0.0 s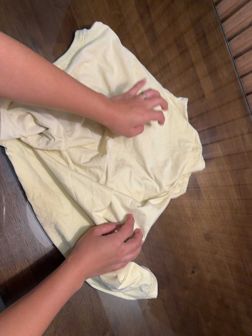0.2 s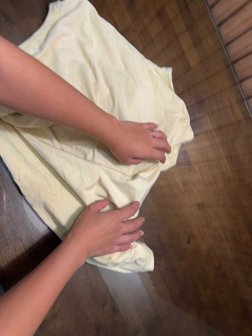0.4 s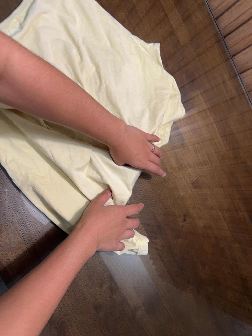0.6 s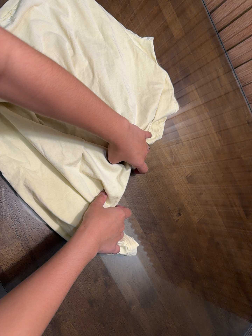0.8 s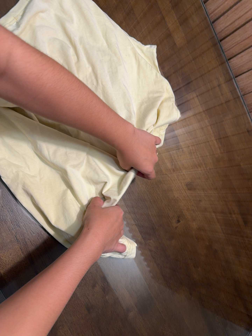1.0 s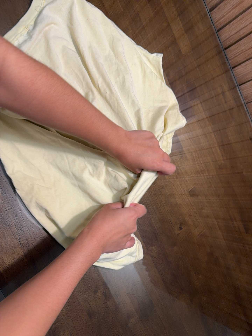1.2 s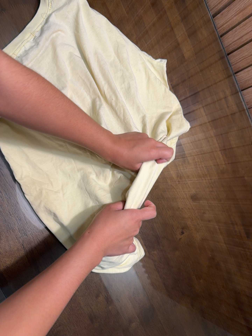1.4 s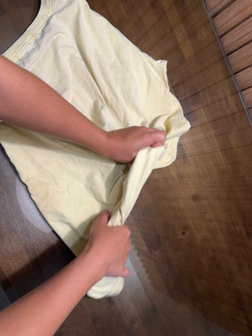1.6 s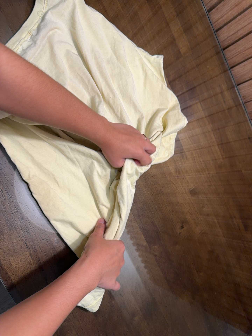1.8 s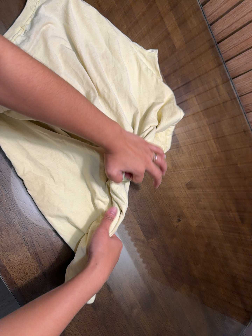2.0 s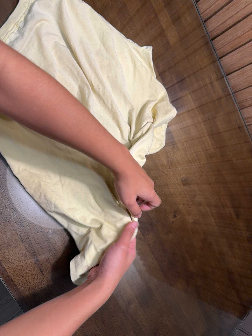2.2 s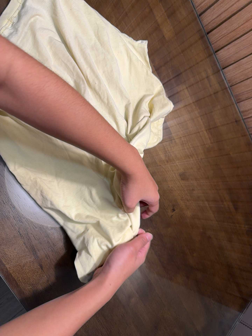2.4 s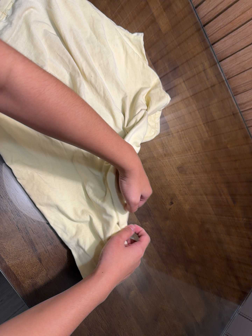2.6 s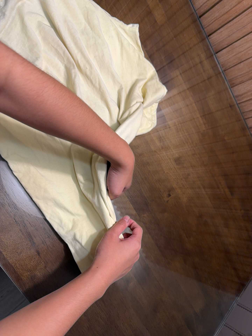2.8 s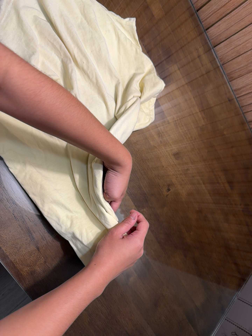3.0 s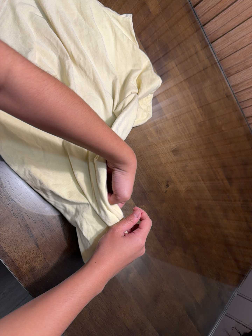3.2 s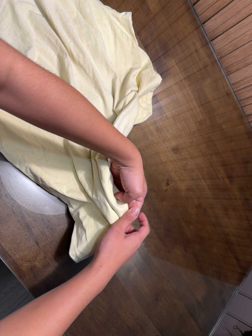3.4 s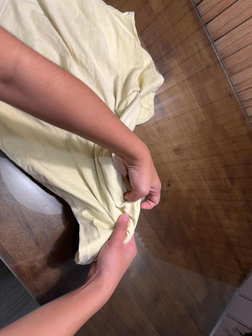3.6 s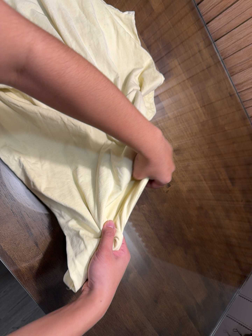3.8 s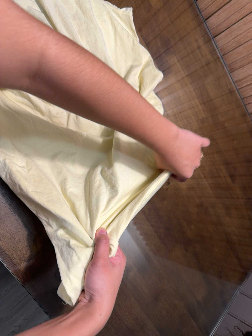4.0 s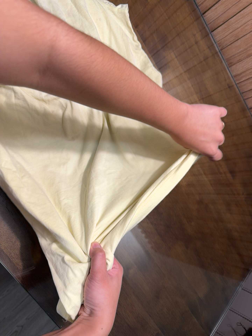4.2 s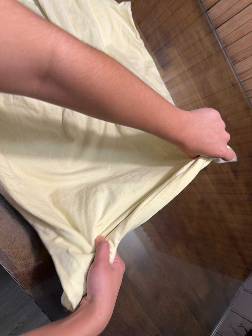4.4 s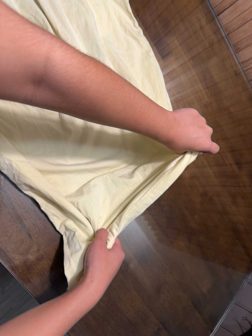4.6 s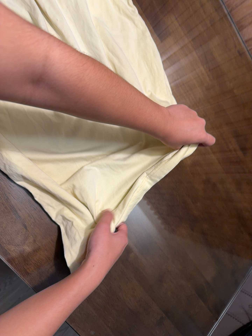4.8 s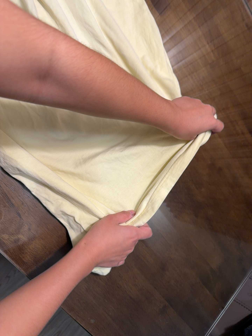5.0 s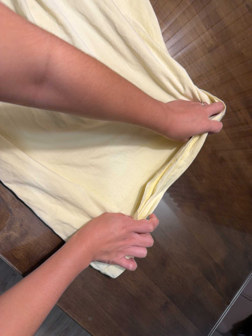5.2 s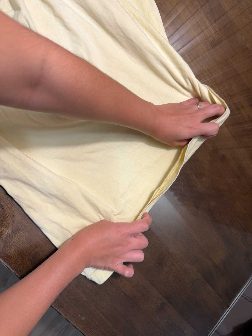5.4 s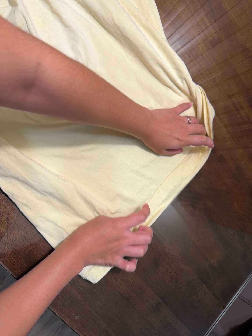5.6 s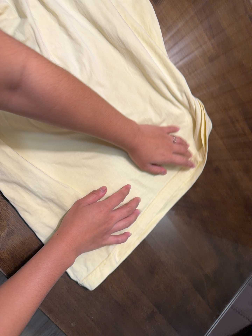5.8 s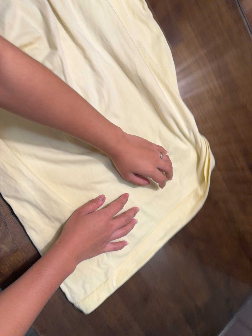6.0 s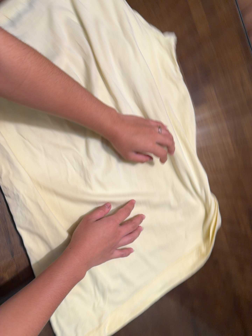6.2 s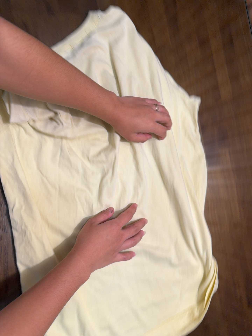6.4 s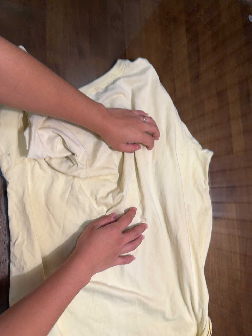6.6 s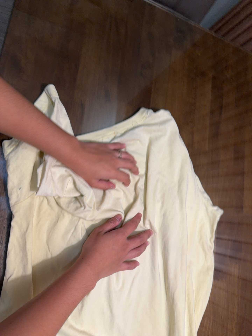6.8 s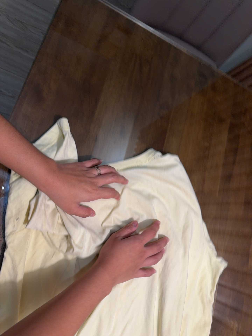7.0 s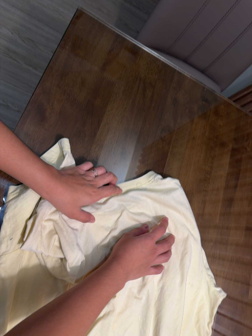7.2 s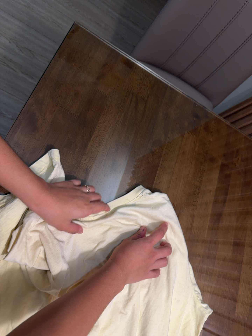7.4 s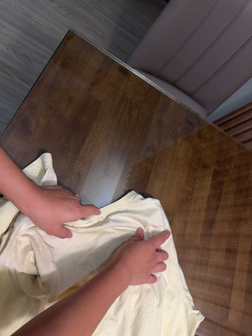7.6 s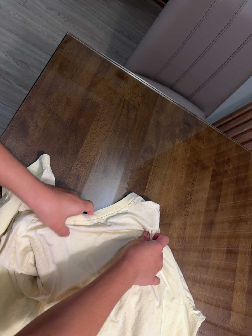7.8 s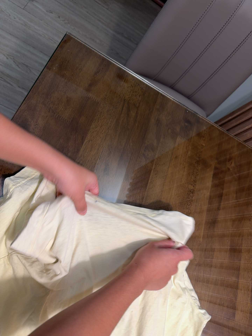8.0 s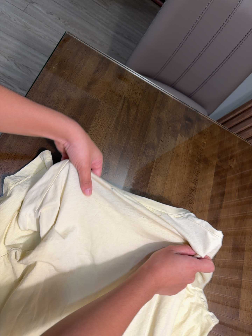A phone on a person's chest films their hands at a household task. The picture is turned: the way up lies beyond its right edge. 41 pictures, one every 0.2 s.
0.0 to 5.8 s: The camera travels to its right, toward the bottom of its view and forward, about 16 cm, so close, fixed things drift to the left. Its aim tips toward the bottom of its view by about 10 degrees, and the scene shifts upward. It rolls about its line of sight by about 10 degrees, and the scene rotates counterclockwise.
5.8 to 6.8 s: The camera travels toward the top of its view, about 22 cm, so close, fixed things drift downward. Its aim tips toward the top of its view by about 25 degrees, and the scene shifts downward. It rolls about its line of sight by about 45 degrees, and the scene rotates clockwise.
6.8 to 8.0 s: The camera's aim tips toward the top of its view by about 10 degrees, and the scene shifts downward.
The film runs forward here.
